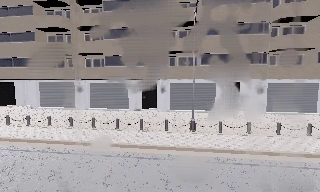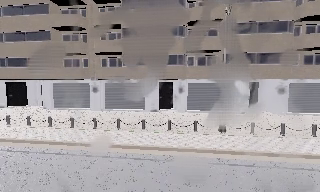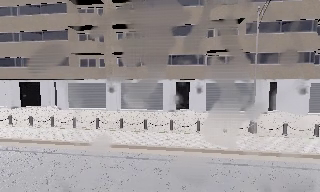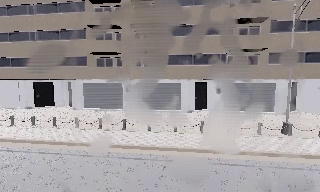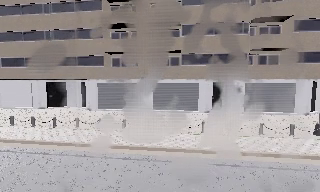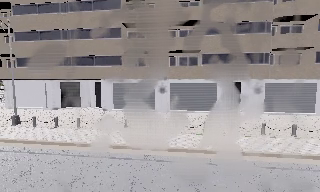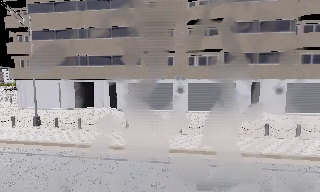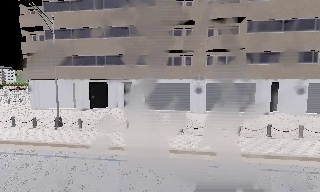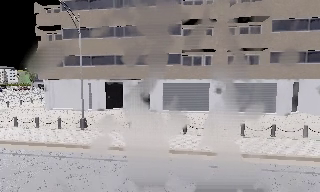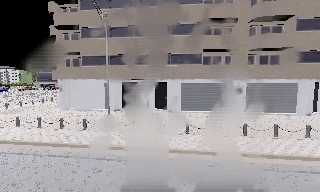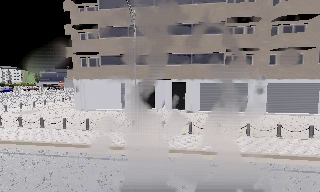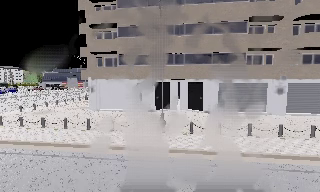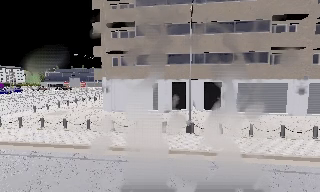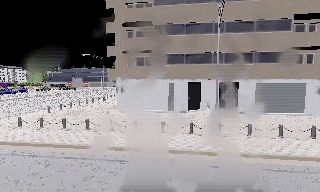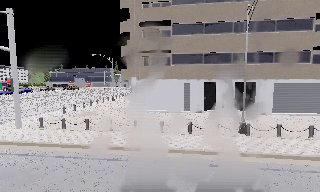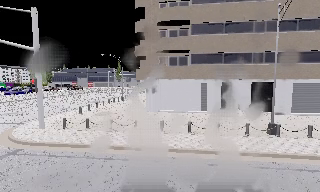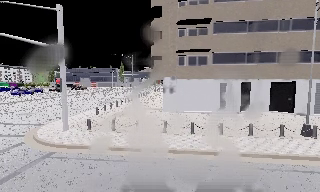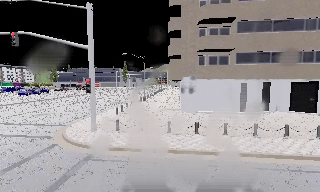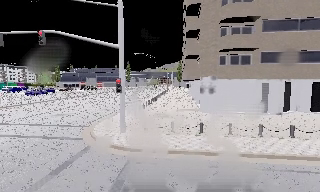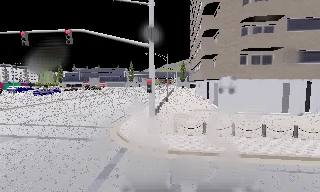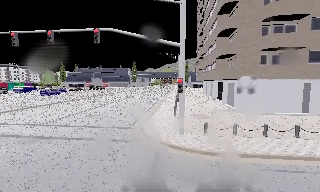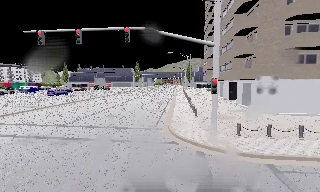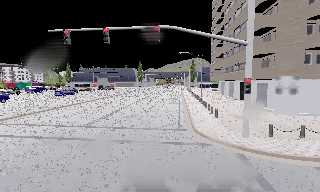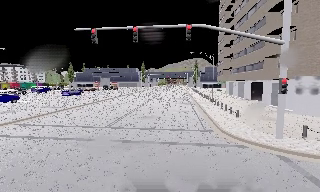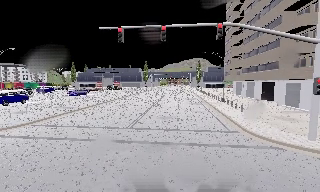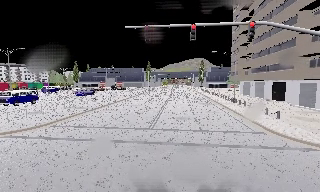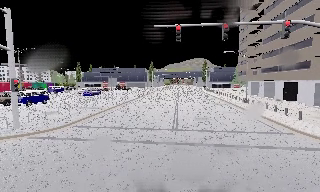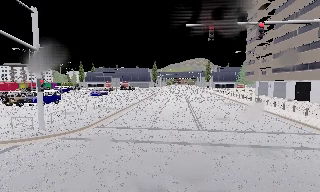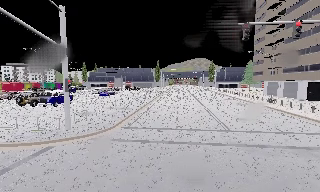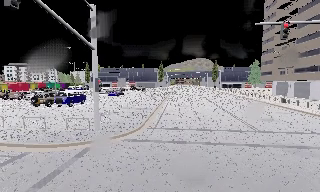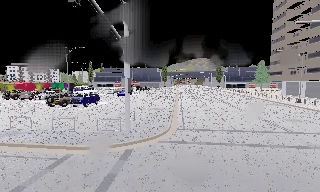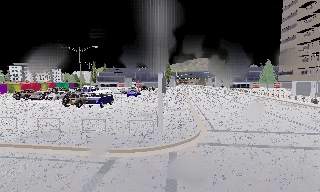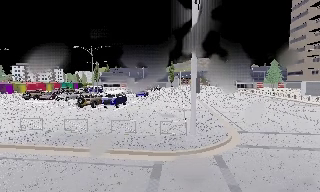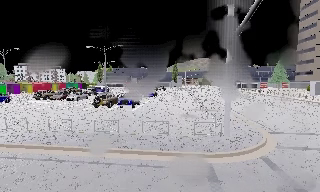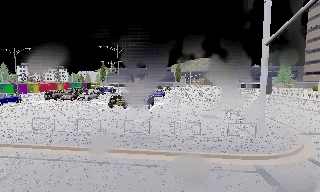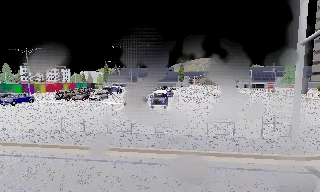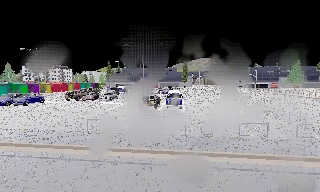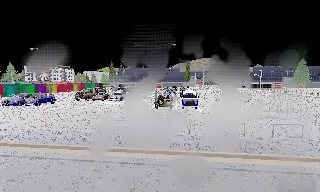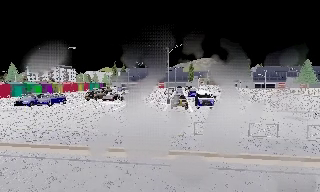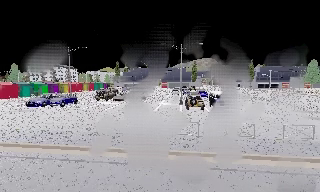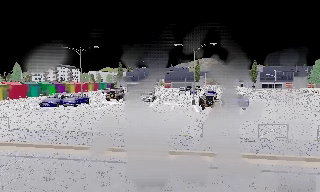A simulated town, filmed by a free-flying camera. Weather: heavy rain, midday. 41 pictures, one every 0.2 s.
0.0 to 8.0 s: The camera travels to its left, about 70 m, so close, fixed things drift to the right.
The film runs forward here.
